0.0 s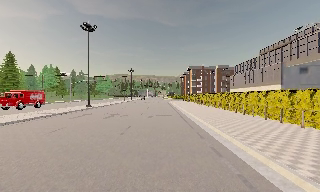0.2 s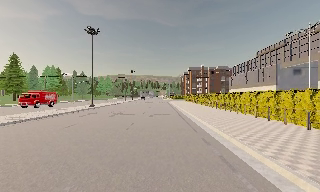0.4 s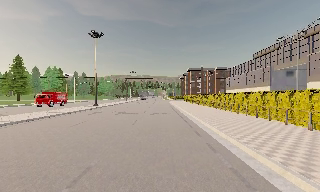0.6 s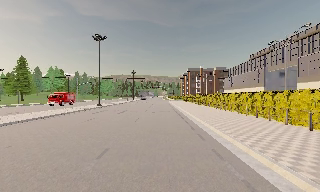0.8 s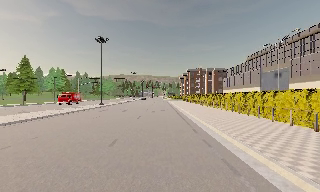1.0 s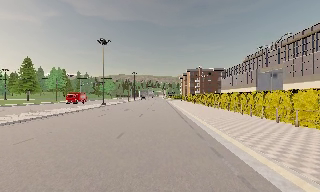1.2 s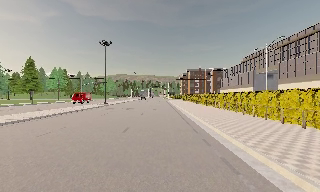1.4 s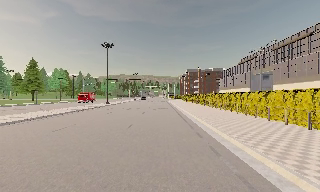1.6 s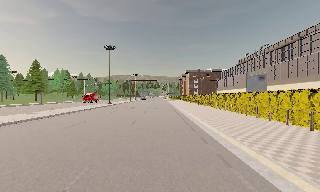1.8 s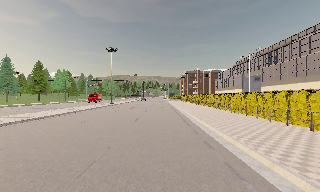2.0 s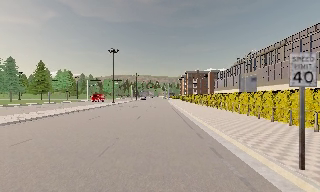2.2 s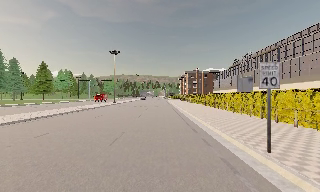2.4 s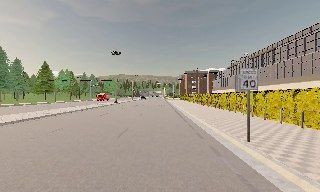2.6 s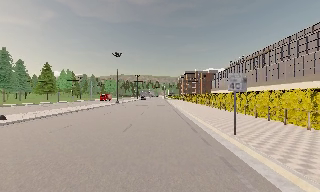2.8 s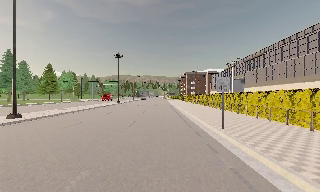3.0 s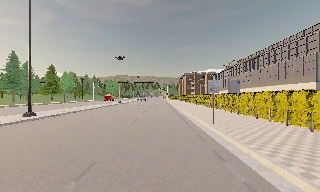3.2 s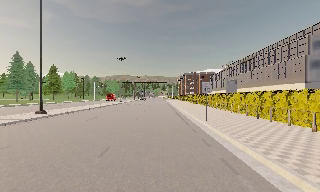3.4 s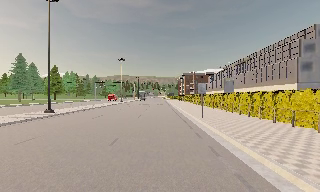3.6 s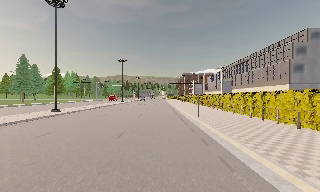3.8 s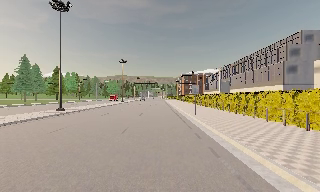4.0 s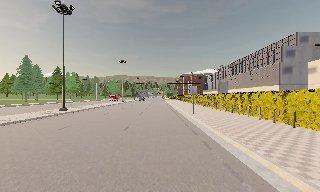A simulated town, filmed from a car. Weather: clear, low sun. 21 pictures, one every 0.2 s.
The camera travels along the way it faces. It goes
backward.
0.0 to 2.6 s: The camera travels backward, about 15 m, so what stands in front gets smaller.
2.6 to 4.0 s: The camera travels backward, about 8 m, so what stands in front gets smaller. It loses speed.
The film runs backward here.
